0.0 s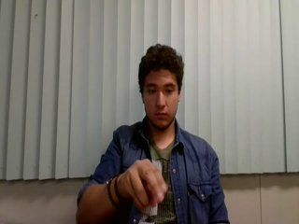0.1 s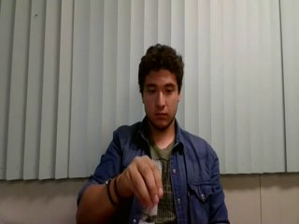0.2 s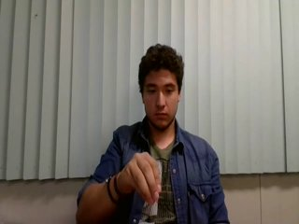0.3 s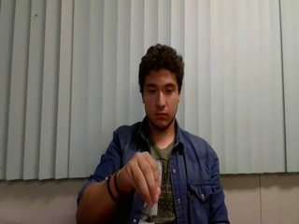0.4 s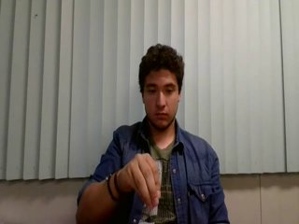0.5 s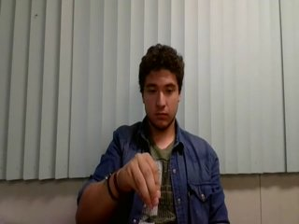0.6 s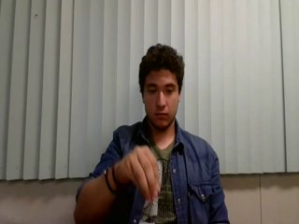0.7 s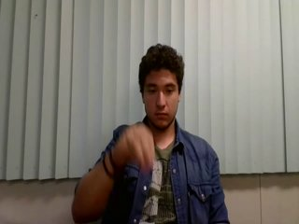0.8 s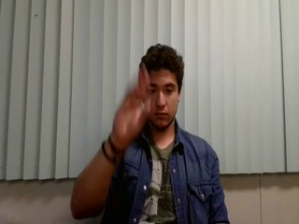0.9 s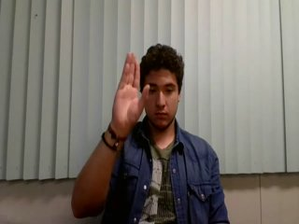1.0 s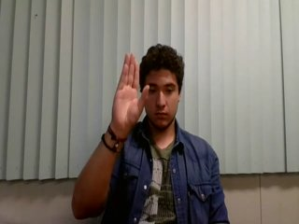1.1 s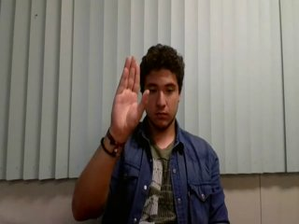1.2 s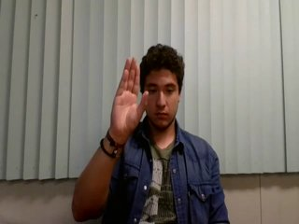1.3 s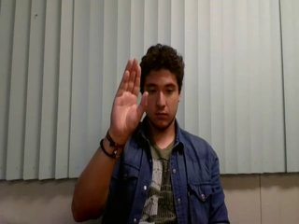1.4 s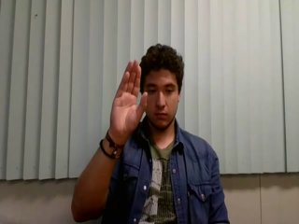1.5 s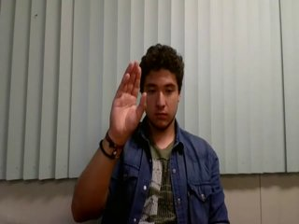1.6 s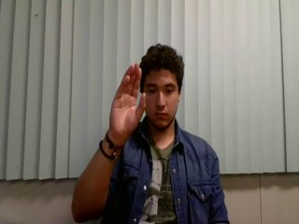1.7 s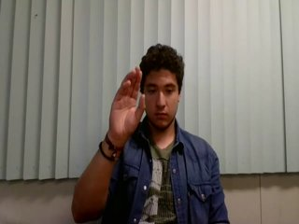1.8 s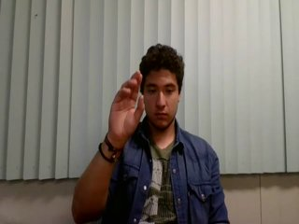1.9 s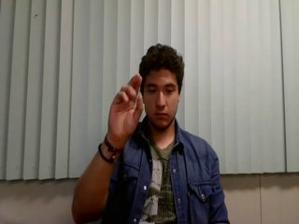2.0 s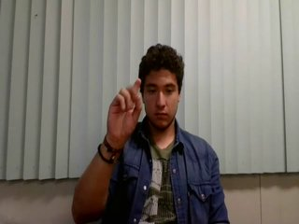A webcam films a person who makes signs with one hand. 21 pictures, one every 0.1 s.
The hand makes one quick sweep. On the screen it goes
upward.
0.1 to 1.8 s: On the screen the hand sweeps upward. The name of the sign: Throw up.
